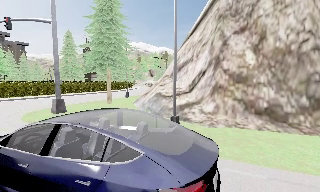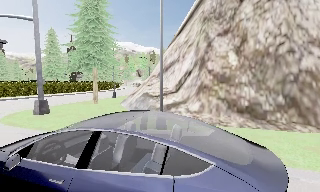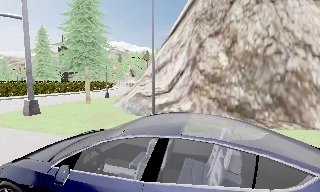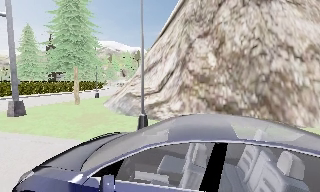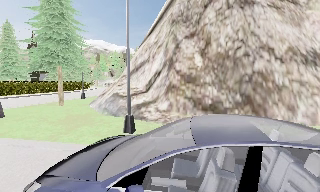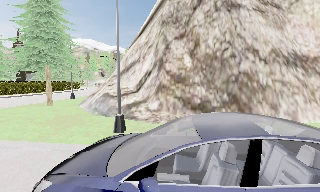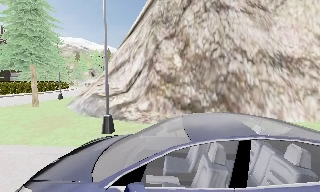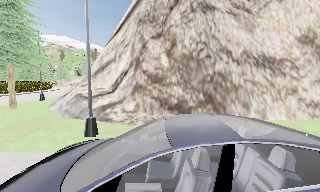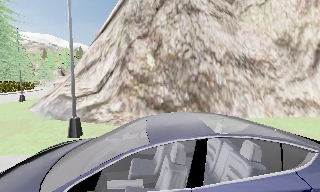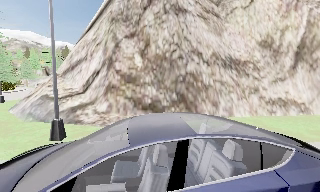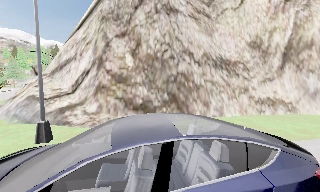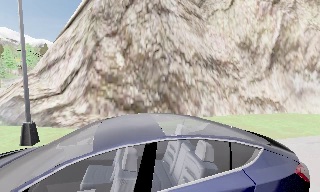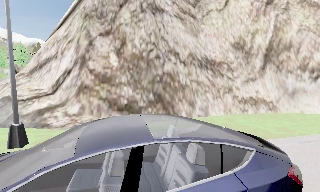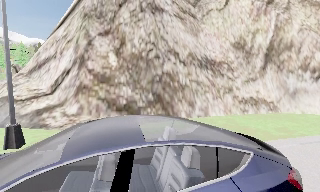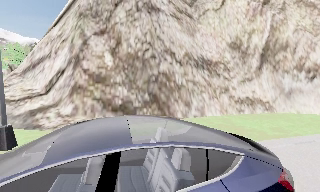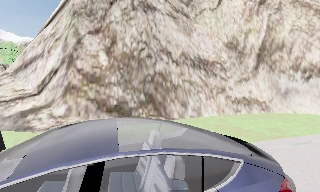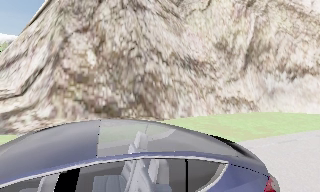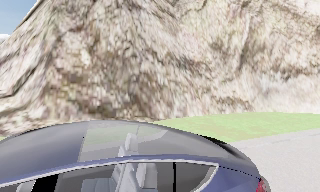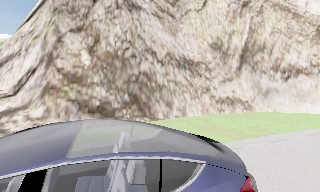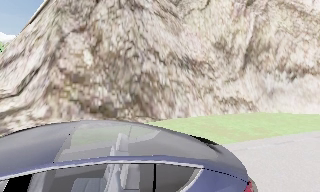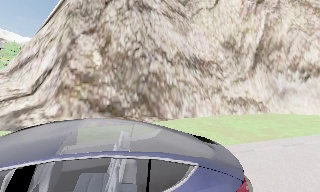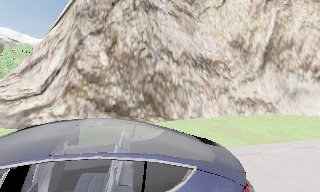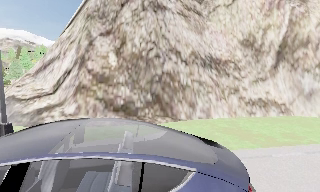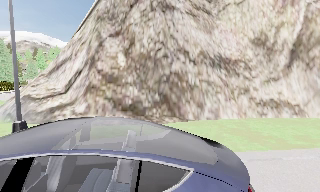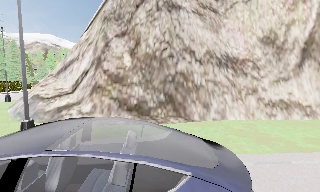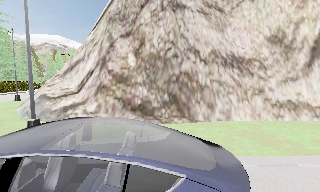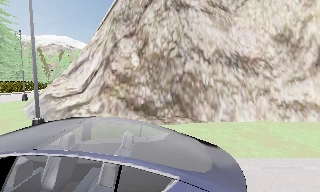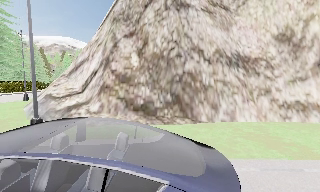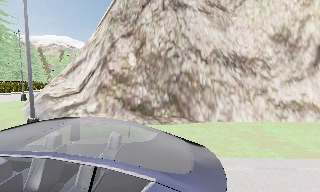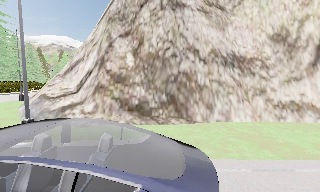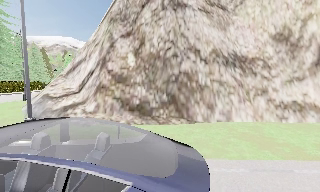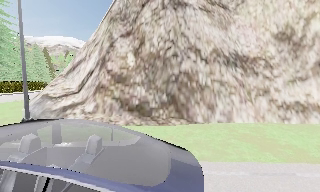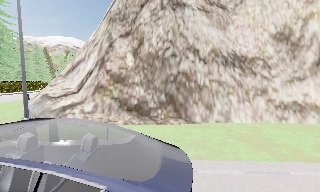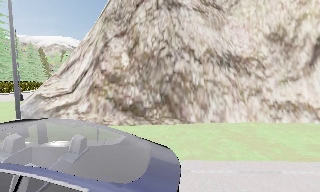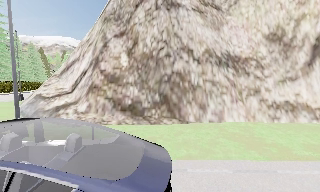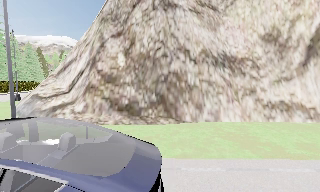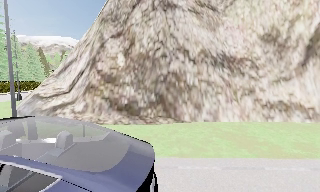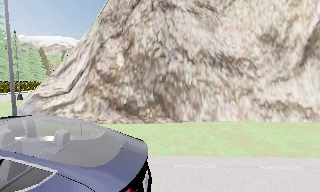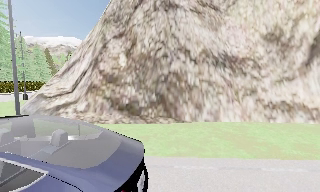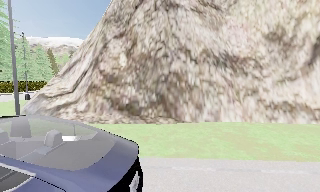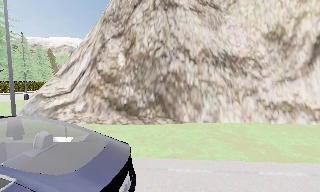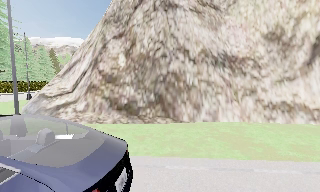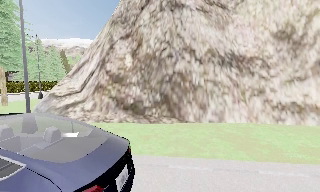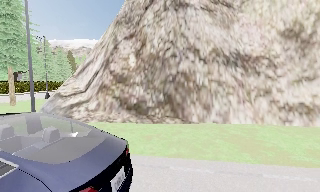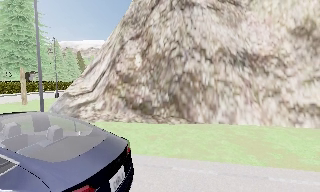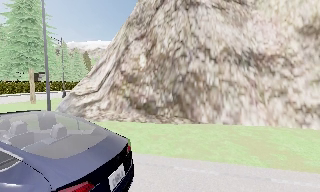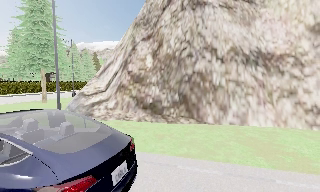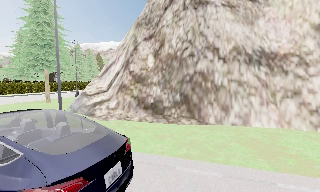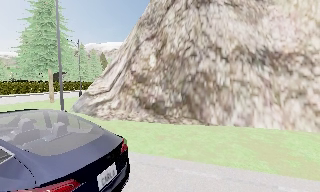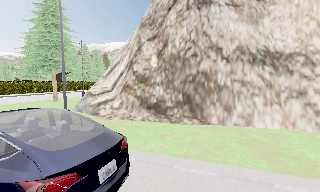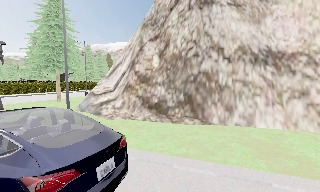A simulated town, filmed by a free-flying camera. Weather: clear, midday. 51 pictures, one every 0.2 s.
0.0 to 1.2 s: The camera pans to its right, which is clockwise from overhead, by about 20 degrees.
1.2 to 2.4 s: The scene slides to the left, as the camera pans about 20 degrees to its right. It travels to its right, about 0.5 m, so close, fixed things drift to the left.
2.4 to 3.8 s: The camera travels to its right, about 0.5 m, so close, fixed things drift to the left.
3.8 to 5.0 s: The scene slides to the right, as the camera pans about 15 degrees to its left. It travels to its right, about 0.5 m.
5.0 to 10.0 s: The camera pans to its left, which is counterclockwise from overhead, by about 20 degrees. It travels to its right, about 2.5 m.
The film runs backward here.
